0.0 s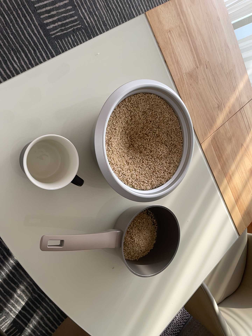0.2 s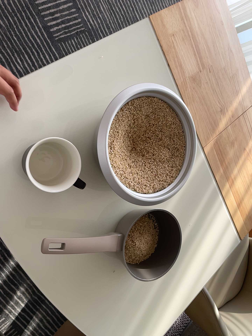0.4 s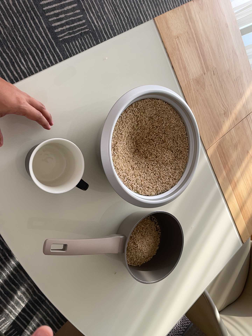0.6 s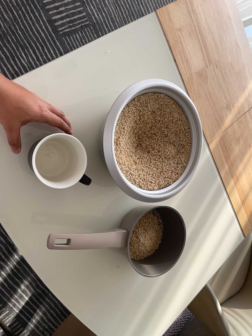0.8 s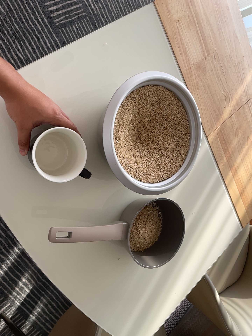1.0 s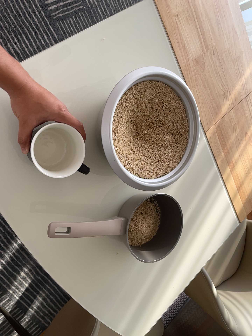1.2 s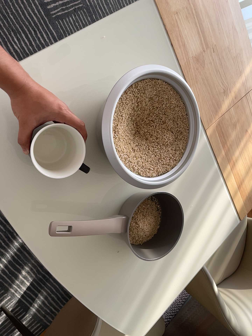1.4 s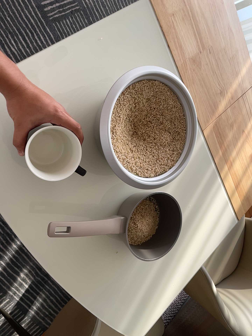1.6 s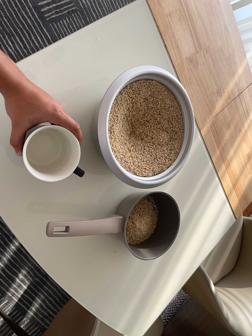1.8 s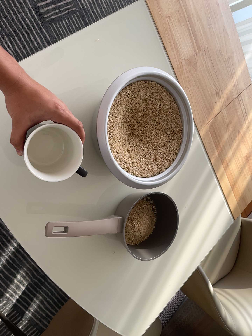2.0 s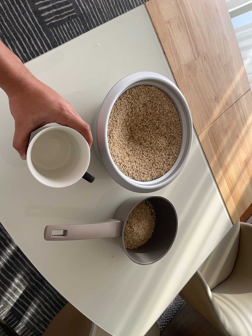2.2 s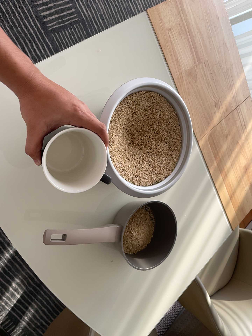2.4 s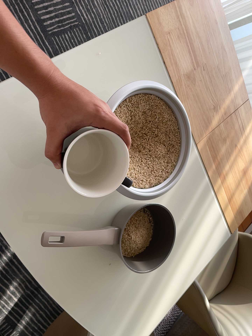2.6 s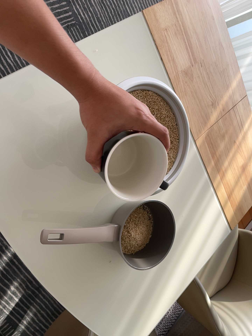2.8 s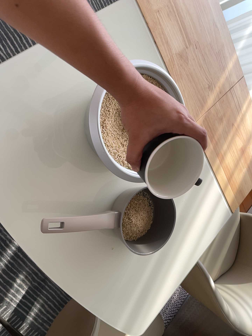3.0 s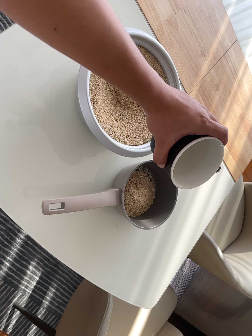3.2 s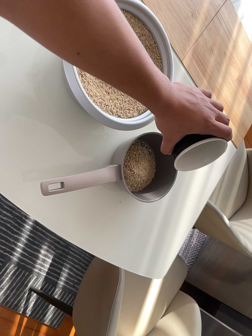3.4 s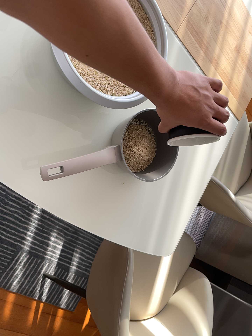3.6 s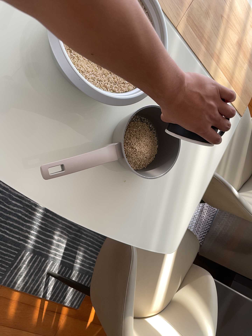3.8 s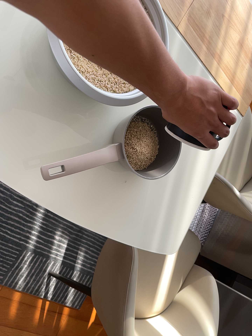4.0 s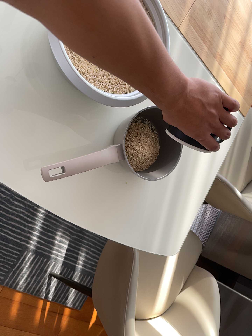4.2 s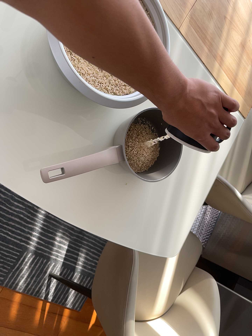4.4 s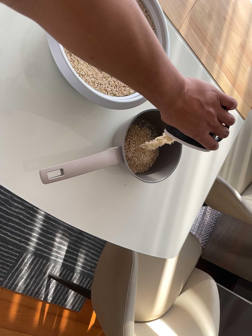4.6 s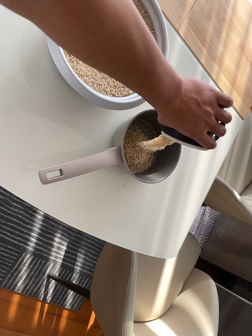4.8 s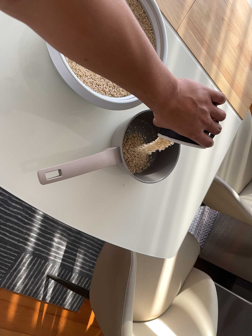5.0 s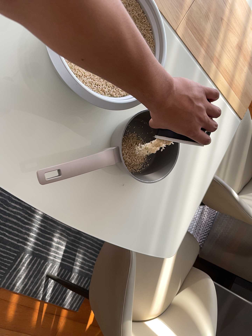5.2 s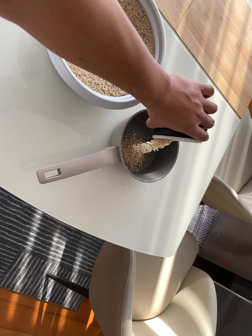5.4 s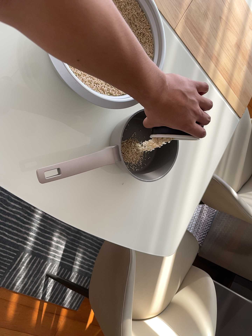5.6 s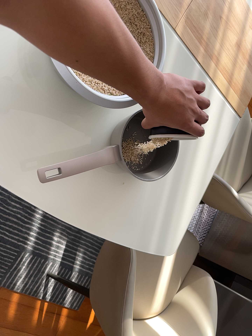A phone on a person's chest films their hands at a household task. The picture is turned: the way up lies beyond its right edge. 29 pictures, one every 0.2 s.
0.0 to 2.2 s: The camera shifts only a little, or ends up much as it began.
2.2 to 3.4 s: The camera travels toward the bottom of its view, about 8 cm, so close, fixed things drift upward. Its aim tips toward the bottom of its view by about 15 degrees, and the scene shifts upward. It rolls about its line of sight by about 20 degrees, and the scene rotates counterclockwise.
3.4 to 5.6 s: The camera keeps its place and its aim.
The film runs backward here.
